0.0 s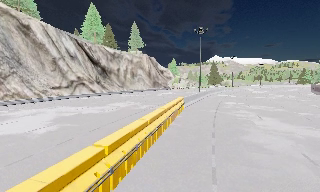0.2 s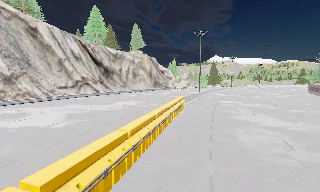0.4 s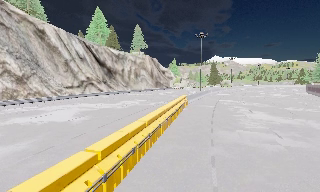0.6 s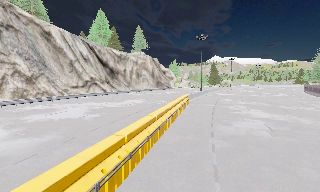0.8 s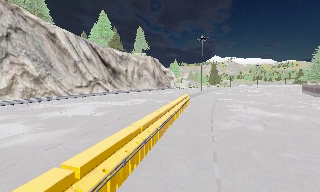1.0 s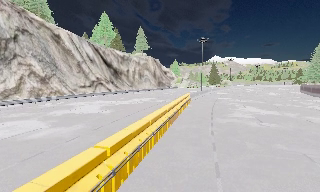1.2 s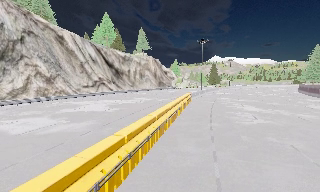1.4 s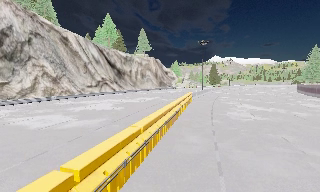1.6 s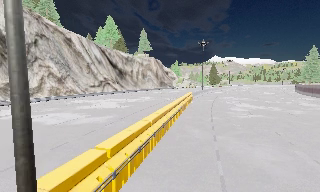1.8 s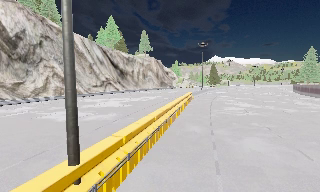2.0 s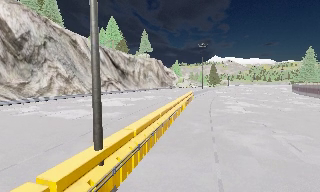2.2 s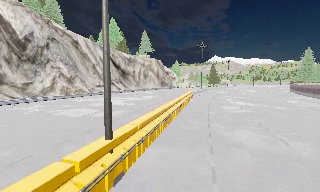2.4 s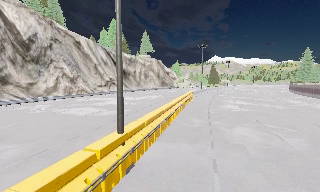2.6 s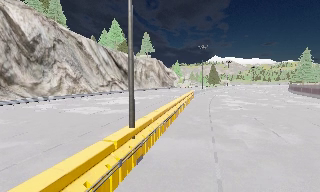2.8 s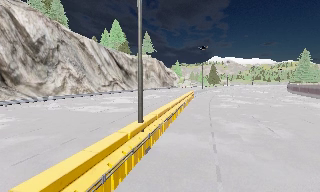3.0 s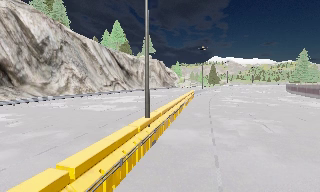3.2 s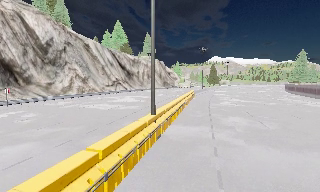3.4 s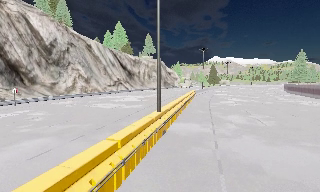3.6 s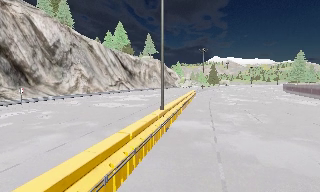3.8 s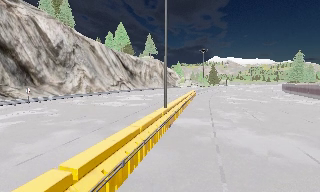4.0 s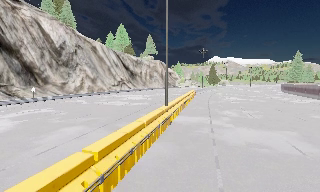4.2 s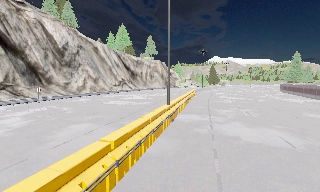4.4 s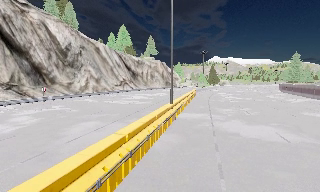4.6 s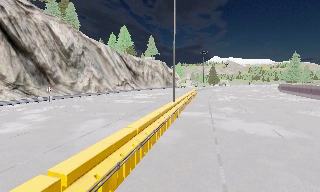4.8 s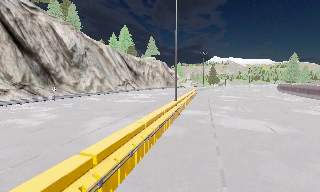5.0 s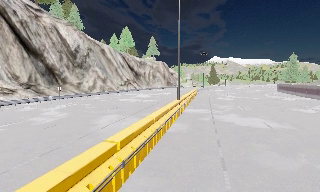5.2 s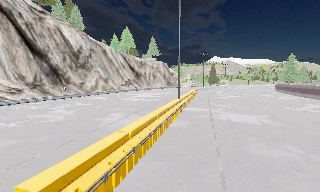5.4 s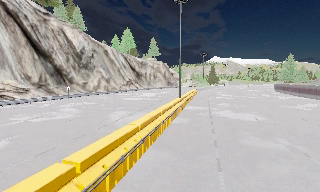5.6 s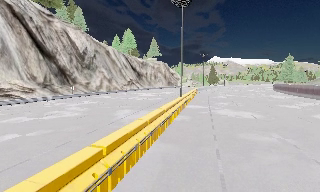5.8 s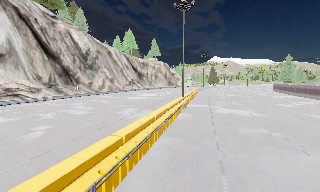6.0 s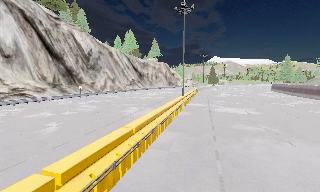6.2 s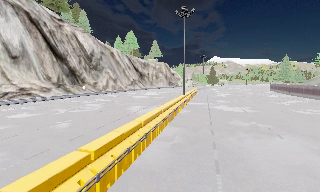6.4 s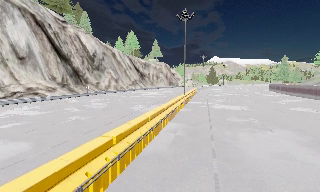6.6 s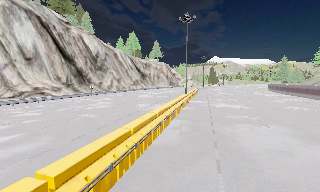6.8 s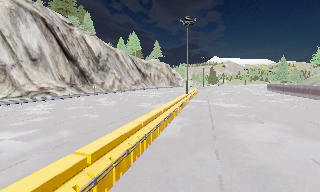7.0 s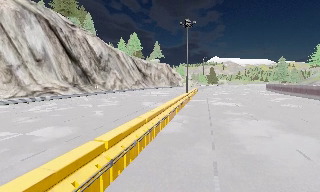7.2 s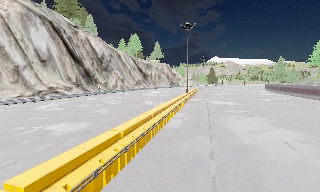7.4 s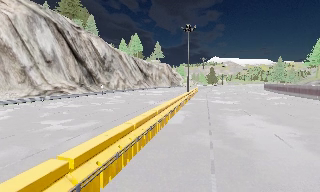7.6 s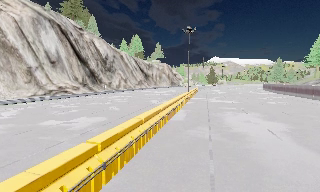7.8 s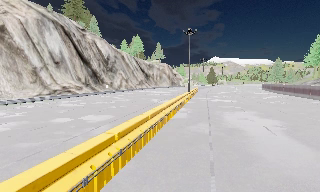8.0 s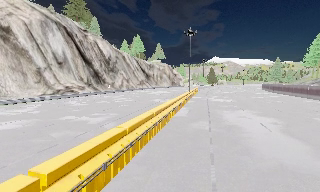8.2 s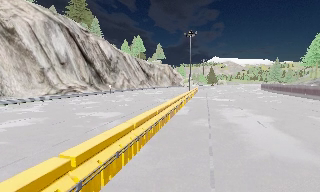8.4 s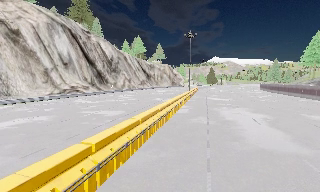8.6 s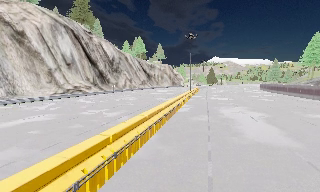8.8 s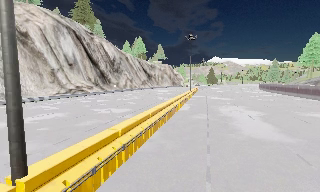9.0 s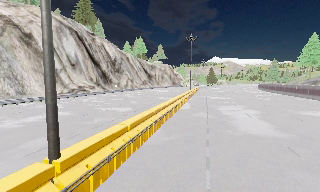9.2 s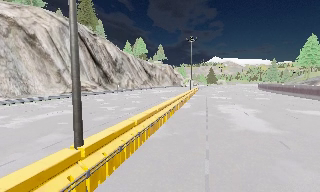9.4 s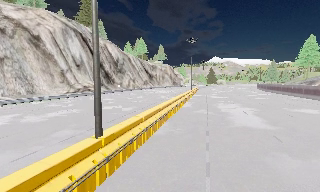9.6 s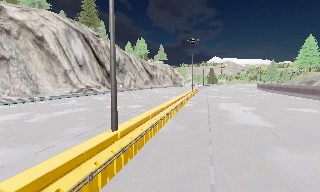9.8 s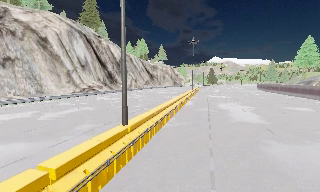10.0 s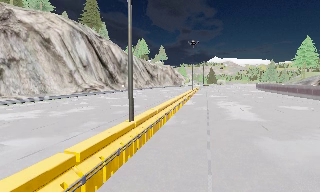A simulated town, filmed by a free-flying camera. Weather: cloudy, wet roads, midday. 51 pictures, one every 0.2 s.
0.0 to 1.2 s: The camera travels backward, about 7 m, so what stands in front gets smaller.
1.2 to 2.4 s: The camera travels backward, about 5 m, so what stands in front gets smaller. It loses speed.
2.4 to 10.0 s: The camera travels backward, about 30 m, so what stands in front gets smaller.
The film runs backward here.
